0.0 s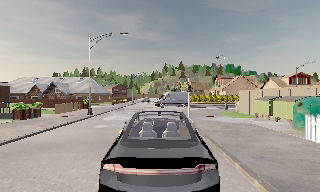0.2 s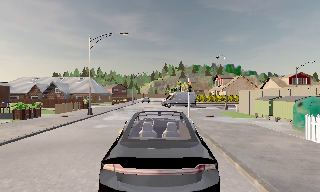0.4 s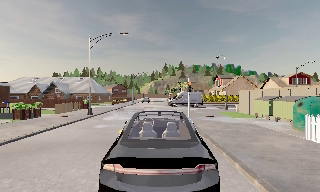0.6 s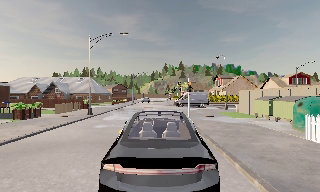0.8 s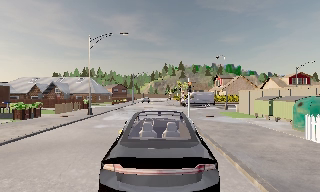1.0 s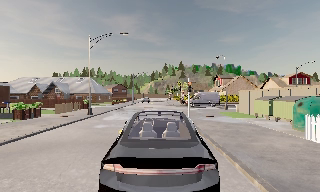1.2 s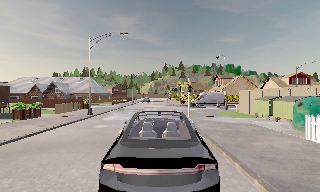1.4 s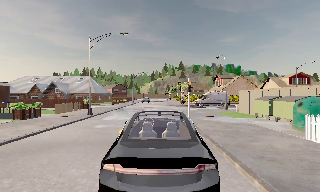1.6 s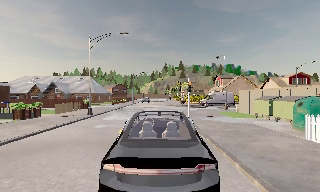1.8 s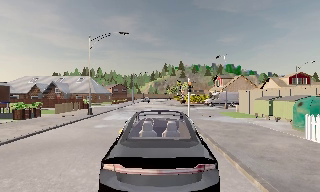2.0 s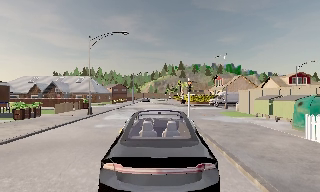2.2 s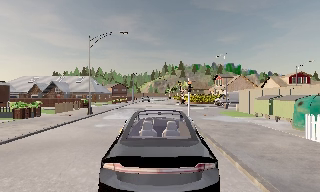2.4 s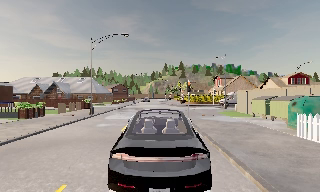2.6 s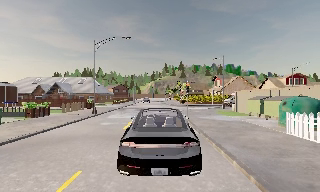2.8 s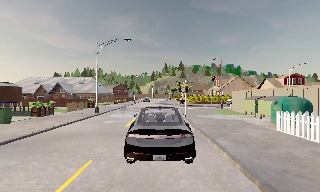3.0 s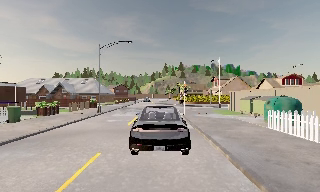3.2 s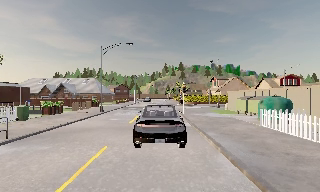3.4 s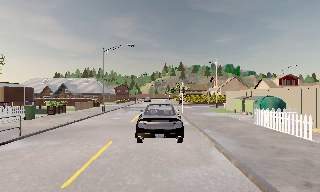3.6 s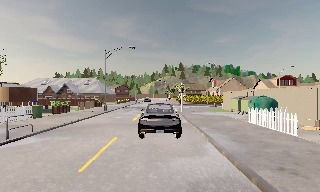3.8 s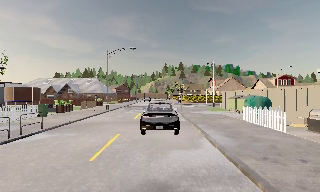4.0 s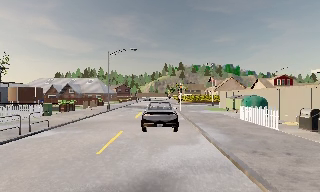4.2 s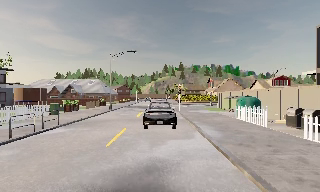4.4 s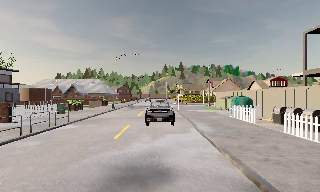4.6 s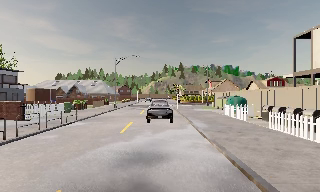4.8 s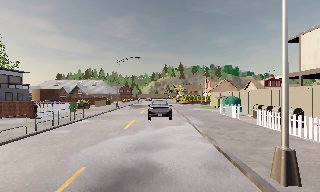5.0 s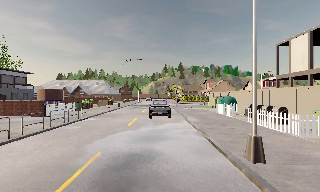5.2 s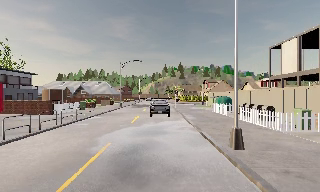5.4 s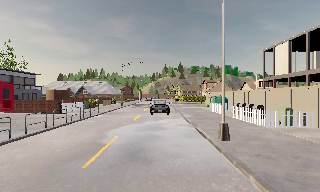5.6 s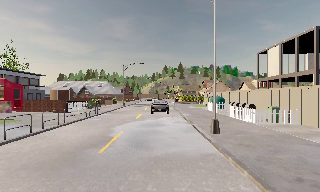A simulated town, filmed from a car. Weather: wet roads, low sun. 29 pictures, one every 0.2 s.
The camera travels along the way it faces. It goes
backward.
0.0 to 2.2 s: The camera keeps its place and its aim.
2.2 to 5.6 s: The camera travels backward, about 14 m, so what stands in front gets smaller. It gains speed.
The film runs backward here.
